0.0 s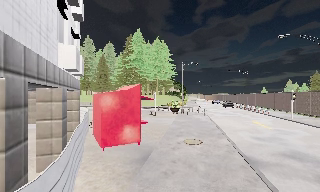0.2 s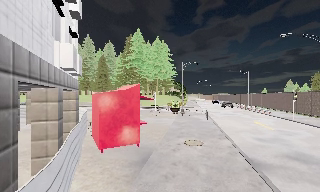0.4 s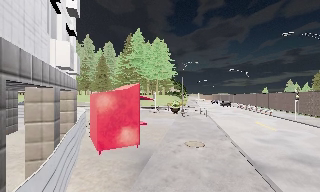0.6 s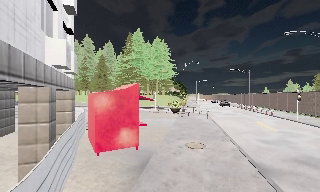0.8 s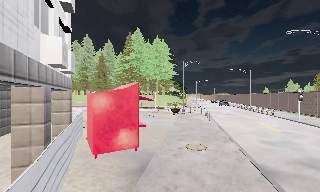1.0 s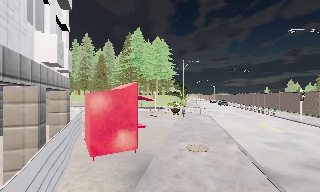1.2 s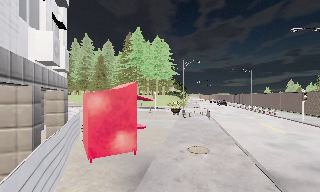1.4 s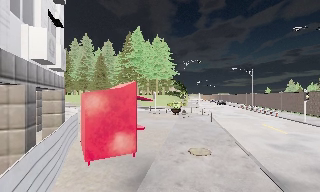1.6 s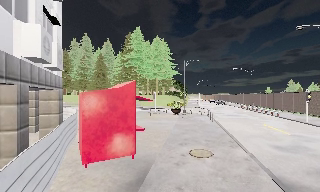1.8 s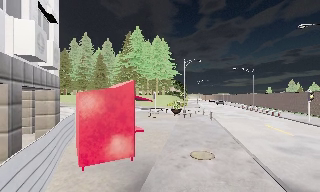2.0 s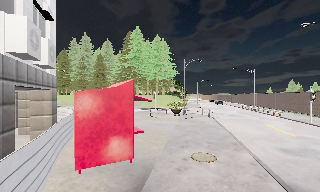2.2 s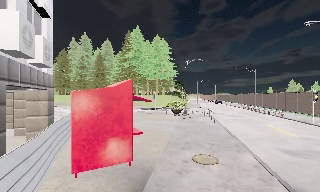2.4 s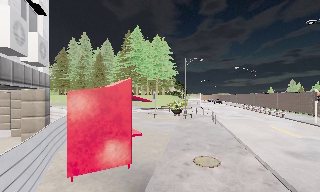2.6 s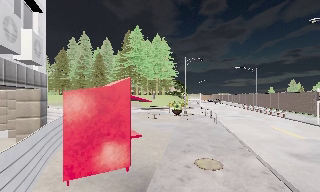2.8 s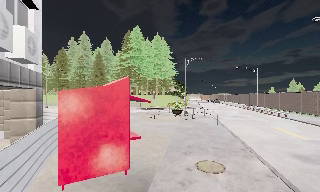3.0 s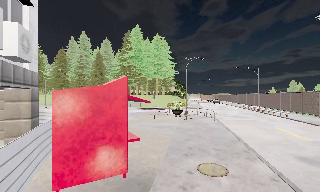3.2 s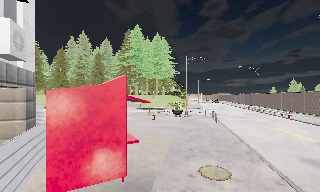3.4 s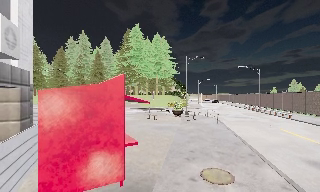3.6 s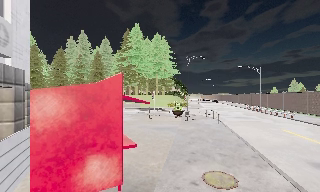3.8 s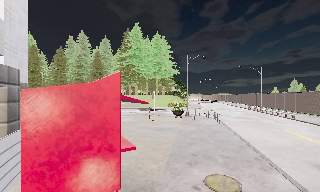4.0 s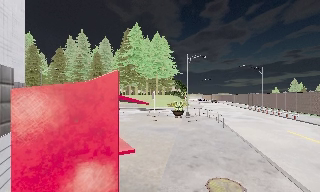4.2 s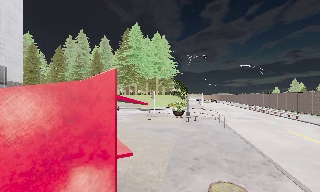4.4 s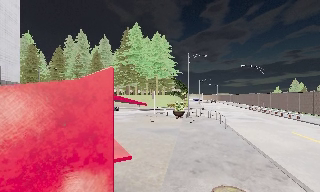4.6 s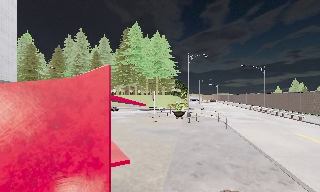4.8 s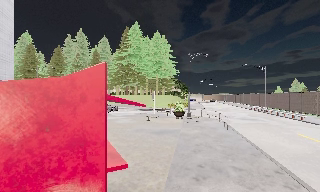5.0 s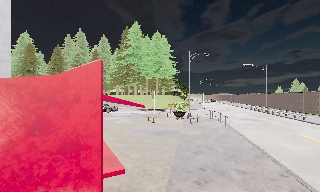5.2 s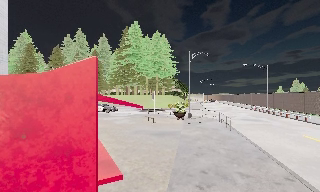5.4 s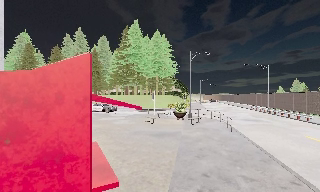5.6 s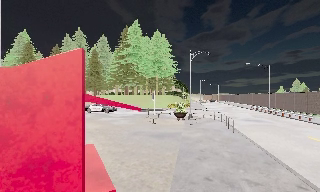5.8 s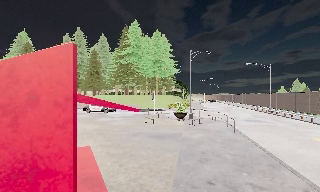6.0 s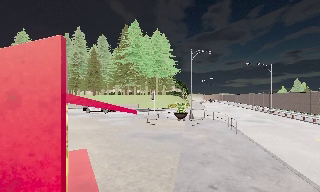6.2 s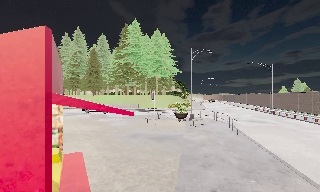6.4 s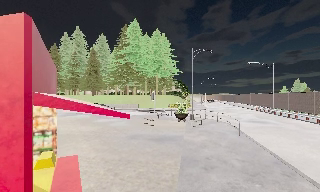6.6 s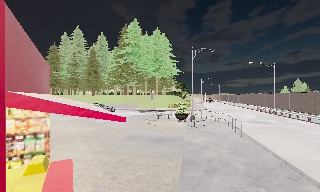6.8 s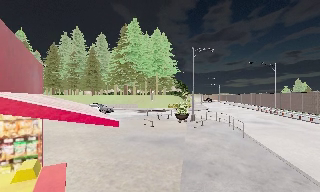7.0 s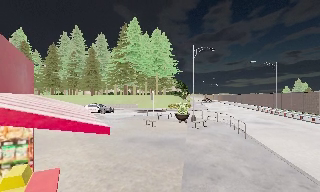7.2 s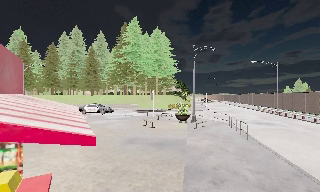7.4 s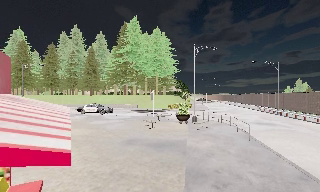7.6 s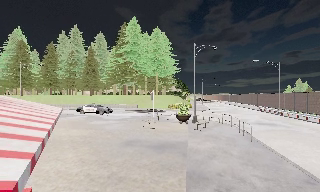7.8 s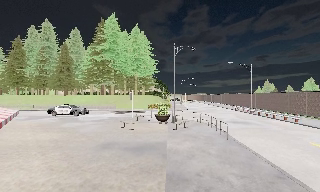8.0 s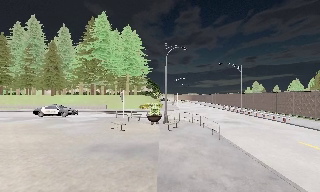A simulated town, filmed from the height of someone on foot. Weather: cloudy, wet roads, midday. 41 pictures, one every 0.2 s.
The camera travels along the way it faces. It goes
forward.
0.0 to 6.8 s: The camera travels forward, about 7 m, so what stands in front looms larger.
6.8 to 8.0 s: The camera pans to its right, which is clockwise from overhead, by about 10 degrees. It travels forward, about 1.5 m, so what stands in front looms larger.
The film runs forward here.
